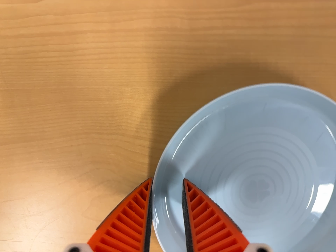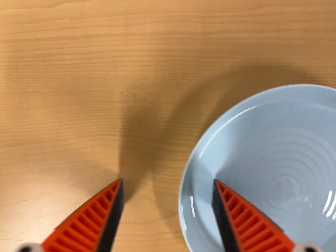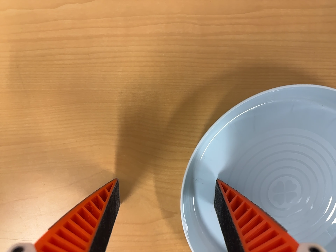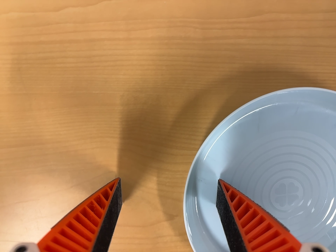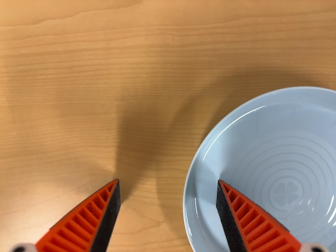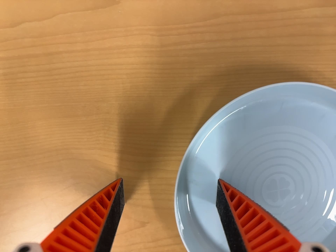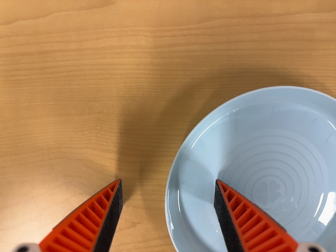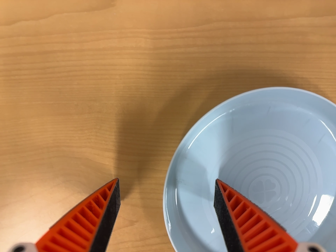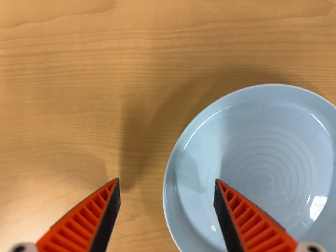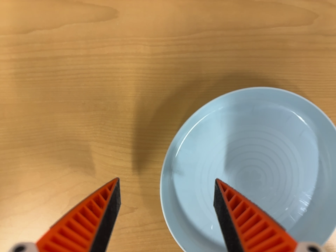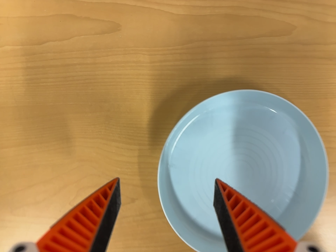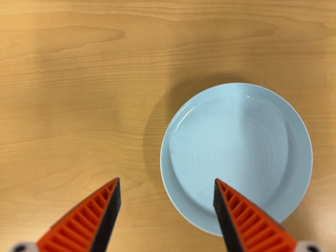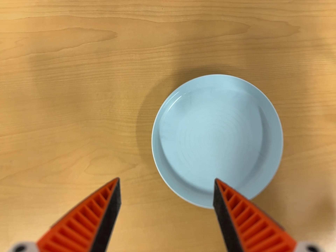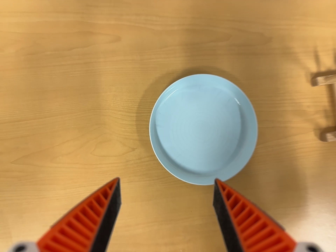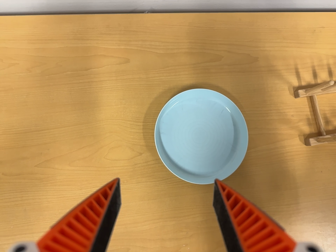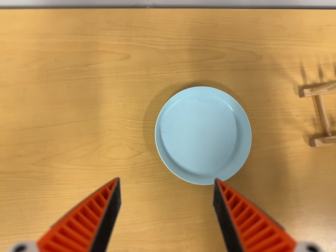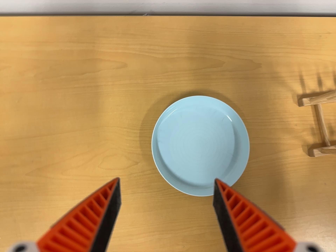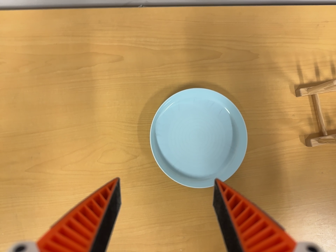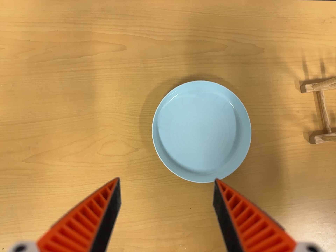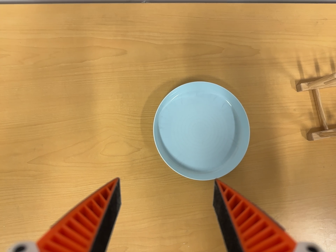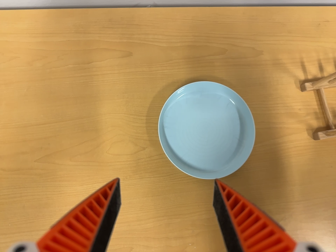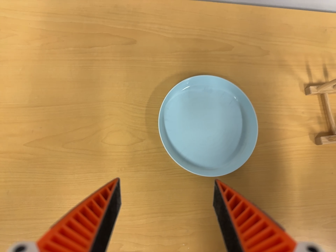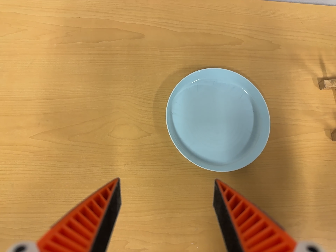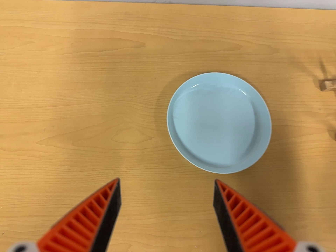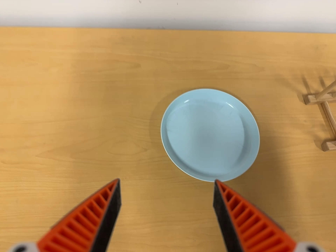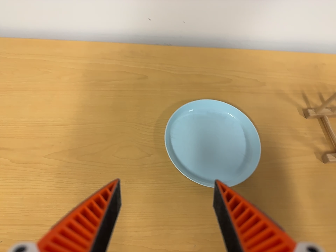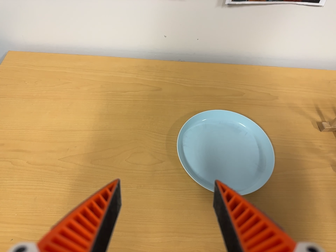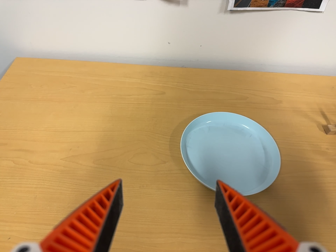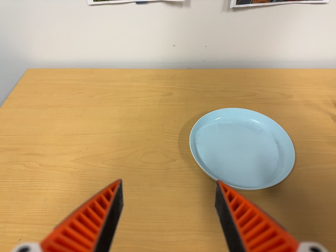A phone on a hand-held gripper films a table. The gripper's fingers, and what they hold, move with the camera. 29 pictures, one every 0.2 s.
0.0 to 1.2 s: The camera shifts only a little, or ends up much as it began.
1.2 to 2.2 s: The camera travels backward and toward the bottom of its view, about 12 cm, so what stands in front gets smaller.
2.2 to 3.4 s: The camera travels backward, about 16 cm, so what stands in front gets smaller.
3.4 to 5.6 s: The camera pans to its left by about 10 degrees. It travels toward the bottom of its view, about 28 cm. Its aim tips toward the top of its view by about 40 degrees.
The film runs backward here.
